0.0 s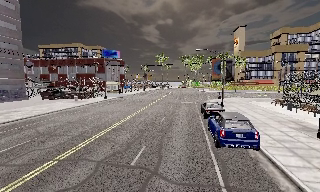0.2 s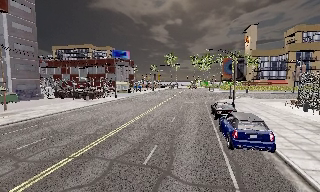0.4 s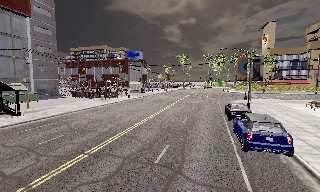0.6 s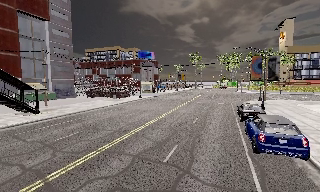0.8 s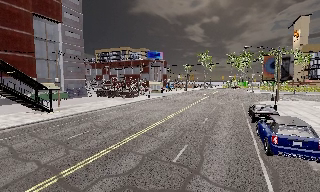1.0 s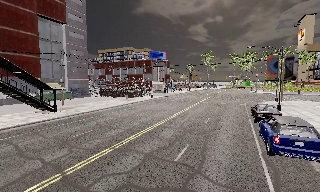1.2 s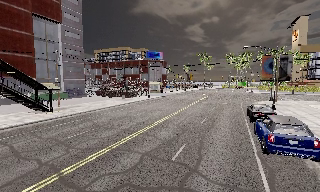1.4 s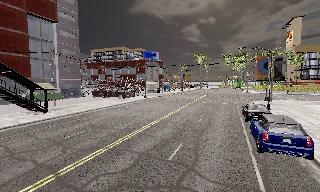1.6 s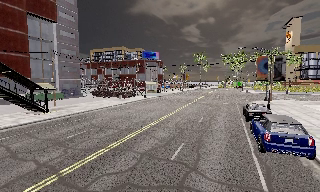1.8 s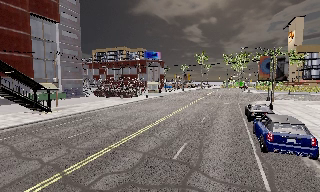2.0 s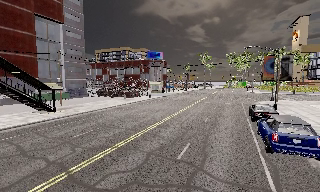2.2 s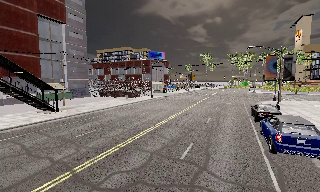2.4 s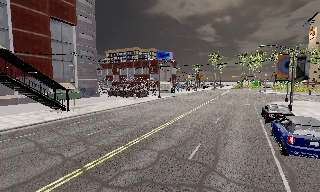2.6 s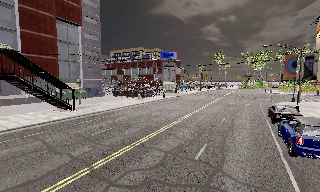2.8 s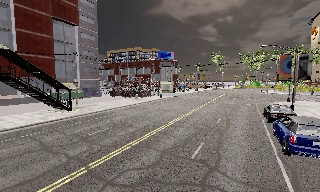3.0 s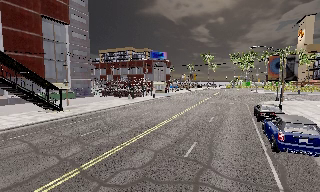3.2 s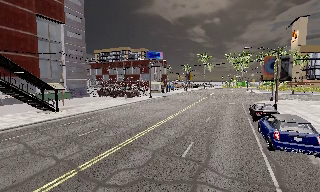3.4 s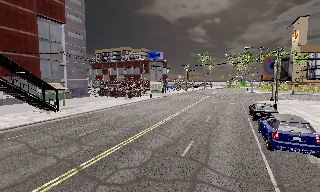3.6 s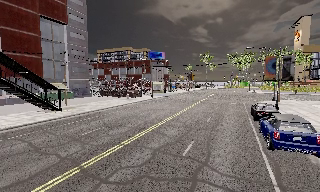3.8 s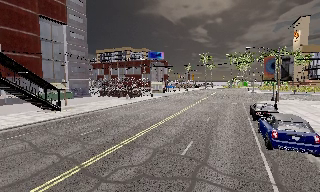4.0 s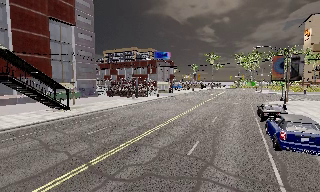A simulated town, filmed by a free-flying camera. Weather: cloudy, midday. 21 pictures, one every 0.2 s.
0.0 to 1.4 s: The camera pans to its left, which is counterclockwise from overhead, by about 15 degrees.
1.4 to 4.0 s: The camera travels backward and to its left, about 0.5 m, so what stands in front gets smaller.
The film runs backward here.
